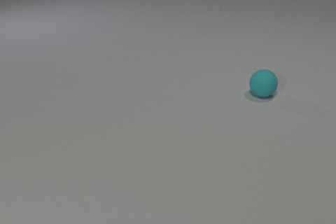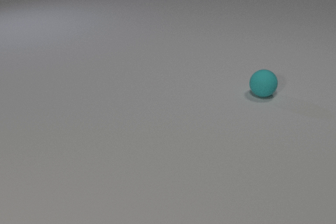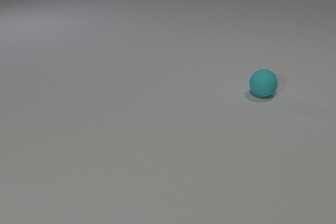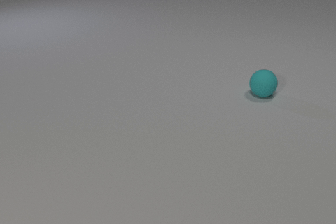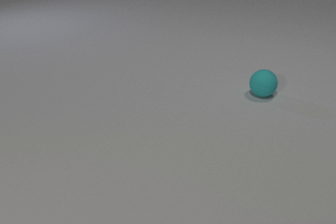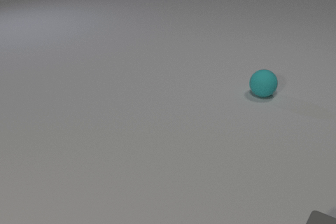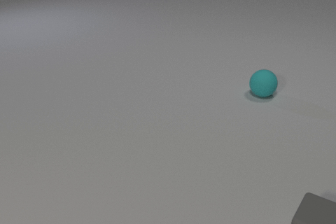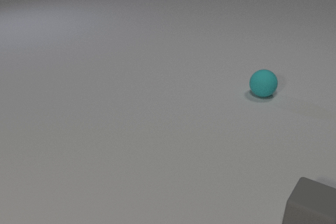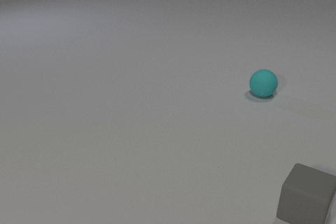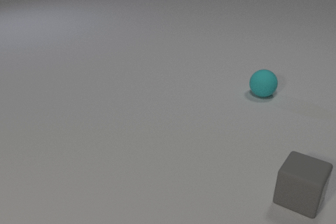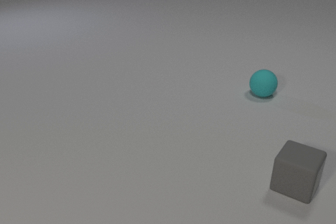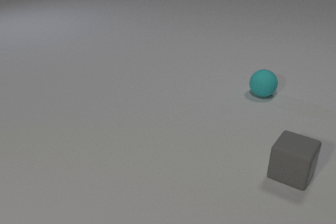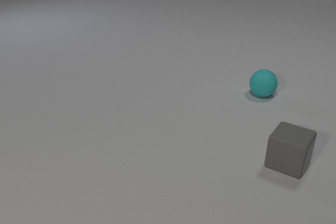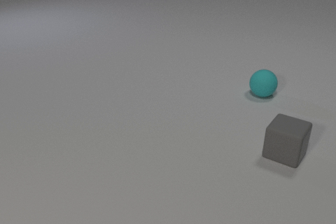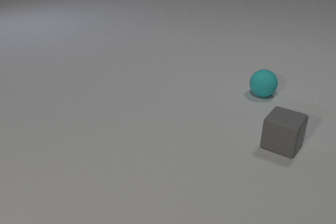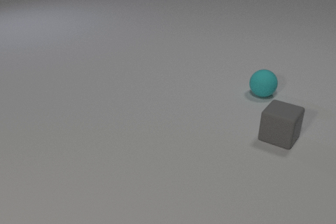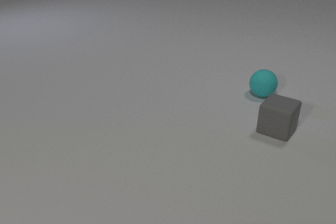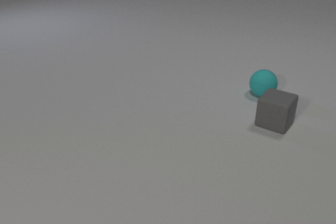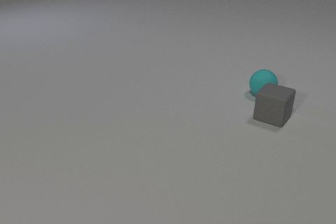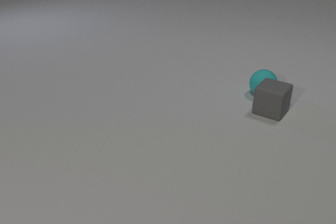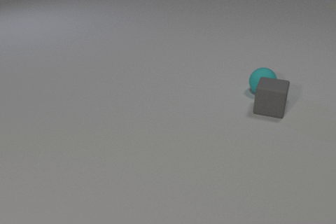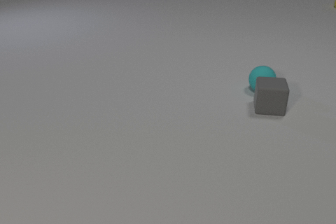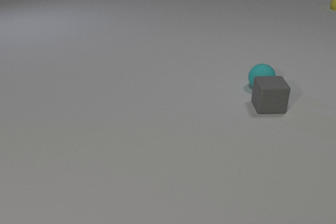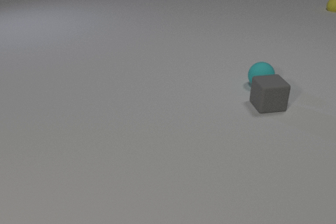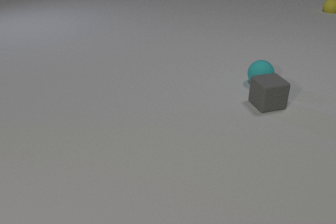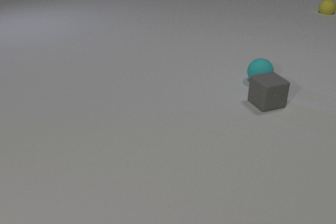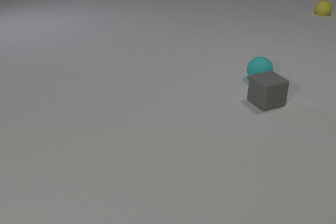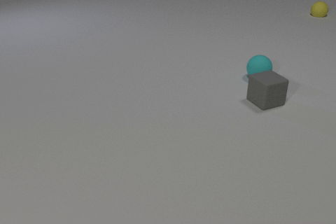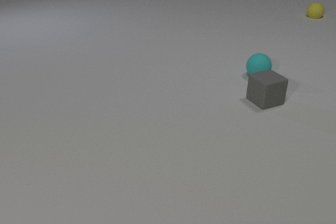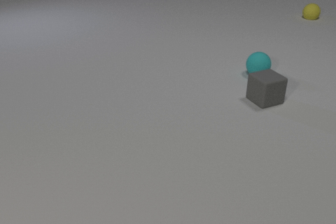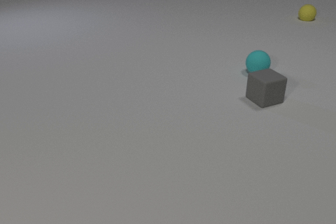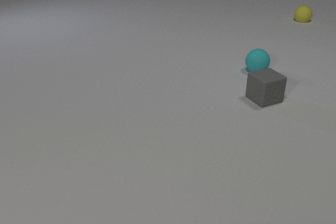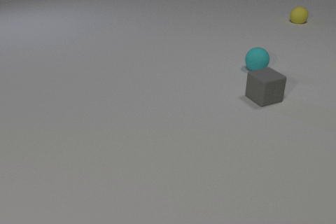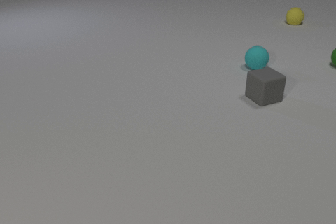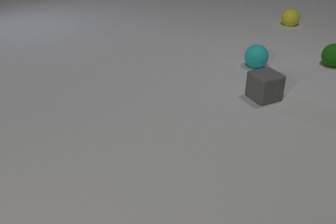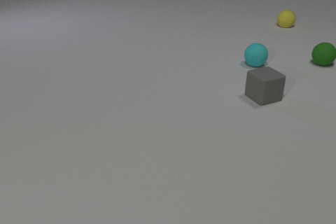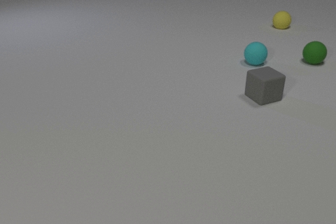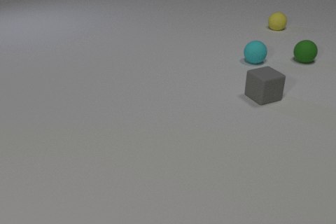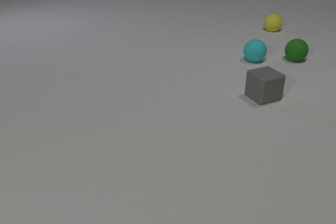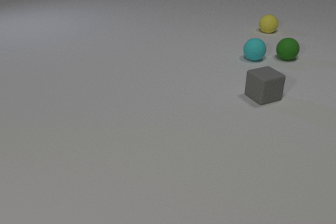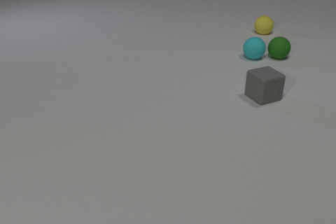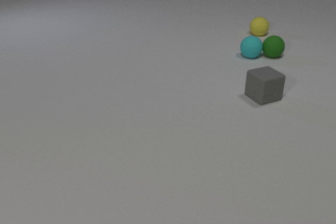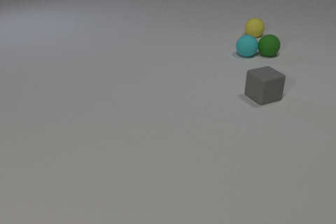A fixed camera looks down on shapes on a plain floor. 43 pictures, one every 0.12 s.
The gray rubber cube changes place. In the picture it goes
away from the camera.
The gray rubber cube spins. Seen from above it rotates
counterclockwise.
0.00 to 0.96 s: The gray rubber cube comes in at the bottom edge, slides away from the camera.
0.96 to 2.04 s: The gray rubber cube slides away from the camera.
2.04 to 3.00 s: The gray rubber cube slides away from the camera, spins so that its near face slides to the right, counterclockwise seen from above. The cyan rubber sphere rolls away from the camera. The yellow rubber sphere comes in at the right edge, rolls toward the camera and to the left. The gray rubber cube and the cyan rubber sphere collide.
3.00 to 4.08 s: The gray rubber cube slides away from the camera. The cyan rubber sphere rolls away from the camera. The green rubber sphere comes in at the right edge, rolls to the left. The yellow rubber sphere rolls toward the camera and to the left.
4.08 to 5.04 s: The cyan rubber sphere rolls away from the camera. The green rubber sphere rolls to the left. The yellow rubber sphere rolls toward the camera and to the left. The cyan rubber sphere and the green rubber sphere collide.
Are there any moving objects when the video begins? no.
What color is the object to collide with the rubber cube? cyan.
What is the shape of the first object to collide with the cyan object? cube.
